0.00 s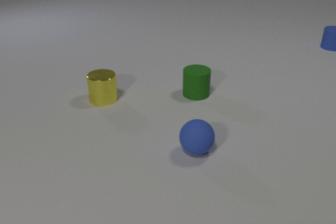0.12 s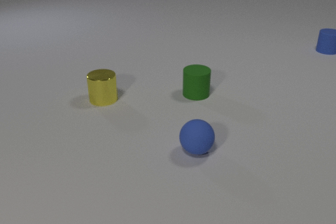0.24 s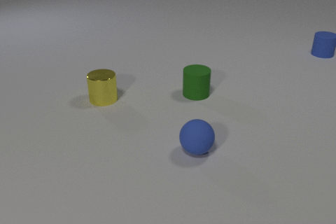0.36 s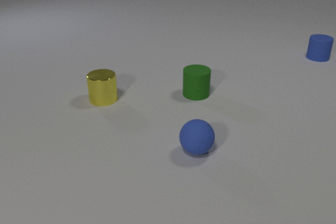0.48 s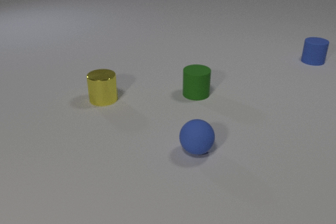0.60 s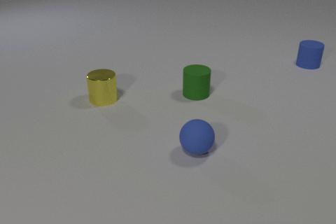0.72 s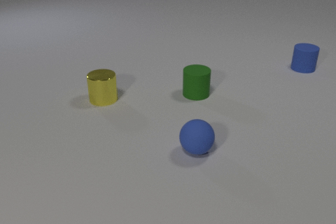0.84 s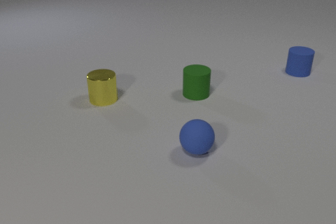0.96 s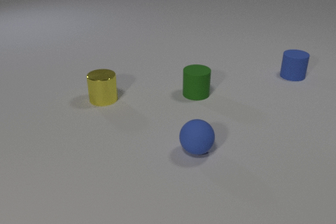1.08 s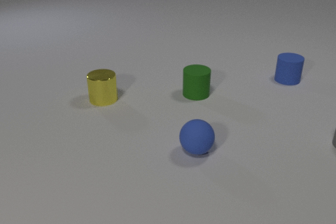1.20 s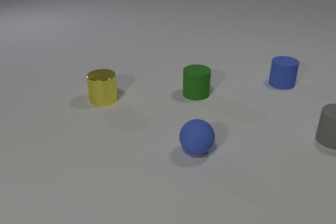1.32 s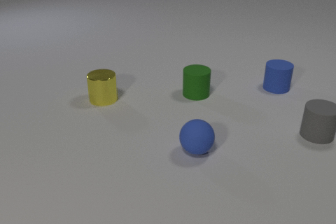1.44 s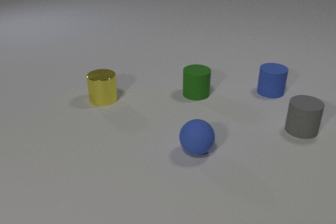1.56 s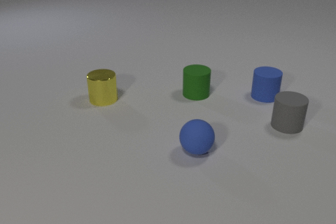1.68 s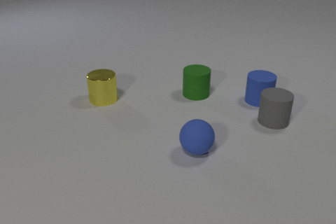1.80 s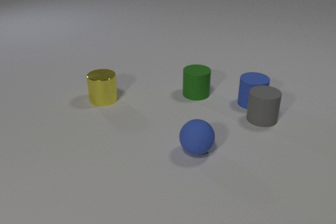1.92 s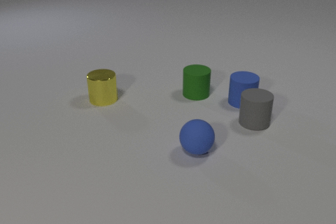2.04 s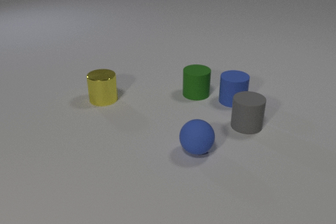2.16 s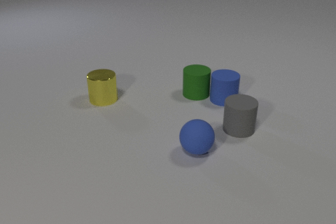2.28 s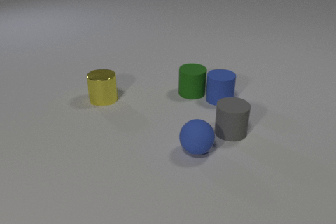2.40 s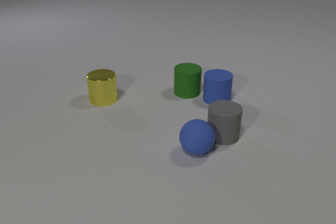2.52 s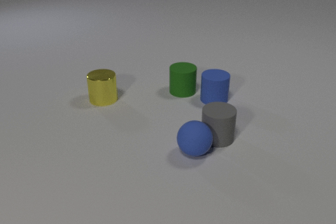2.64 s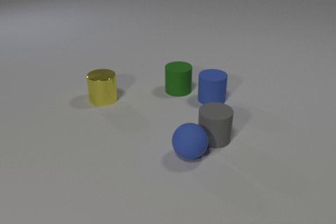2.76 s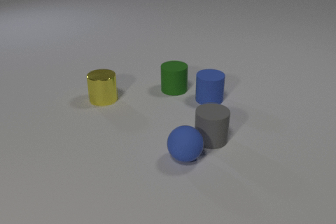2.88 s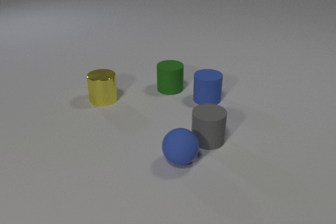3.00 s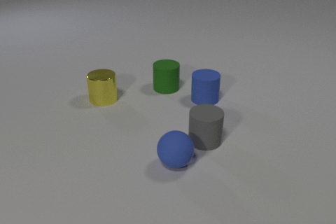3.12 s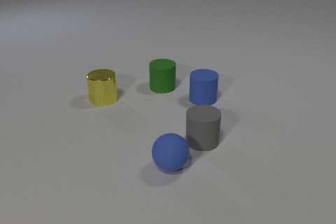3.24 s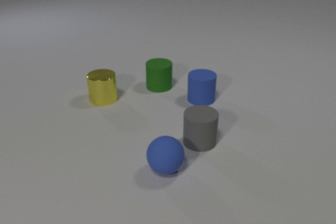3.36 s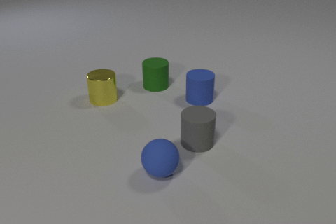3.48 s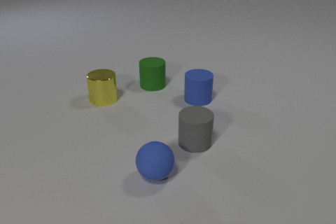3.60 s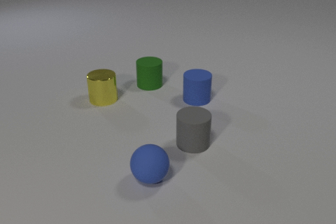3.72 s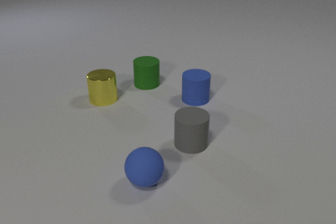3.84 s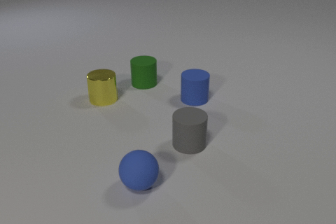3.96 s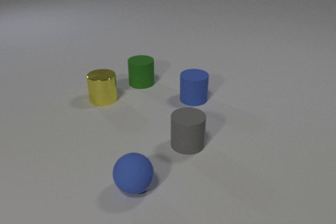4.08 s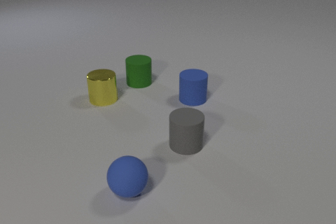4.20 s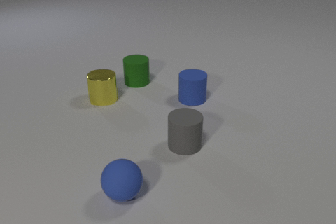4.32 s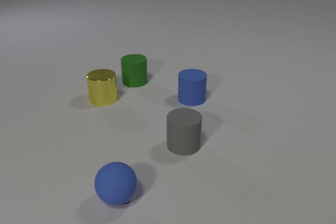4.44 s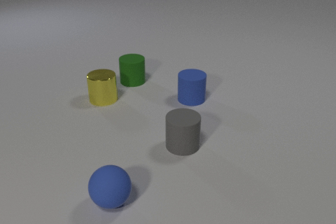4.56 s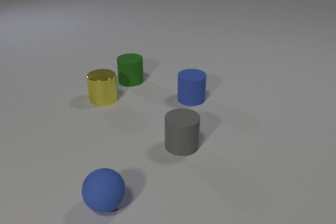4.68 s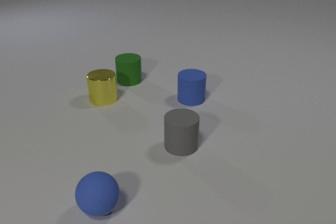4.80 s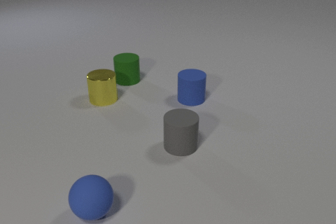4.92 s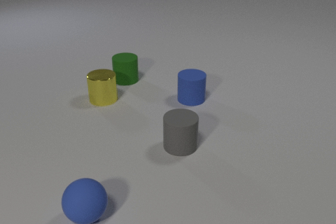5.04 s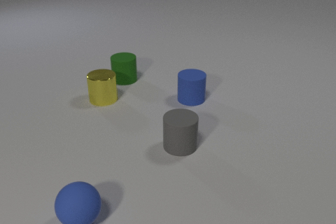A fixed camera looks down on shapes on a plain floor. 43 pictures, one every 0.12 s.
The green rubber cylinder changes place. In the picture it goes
to the left.
The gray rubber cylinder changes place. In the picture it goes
to the left.
0.00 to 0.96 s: The blue rubber cylinder slides toward the camera.
0.96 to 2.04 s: The blue rubber cylinder slides toward the camera and to the left. The gray rubber cylinder comes in at the right edge, slides to the left. The blue rubber cylinder and the gray rubber cylinder collide.
2.04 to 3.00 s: The blue rubber cylinder slides to the left. The gray rubber cylinder slides to the left and toward the camera. The green rubber cylinder slides to the left and away from the camera. The blue rubber sphere rolls toward the camera and to the left. The blue rubber cylinder and the green rubber cylinder collide. The gray rubber cylinder and the blue rubber sphere collide.
3.00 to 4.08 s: The blue rubber cylinder slides to the left. The gray rubber cylinder slides to the left and toward the camera. The green rubber cylinder slides to the left and away from the camera. The blue rubber sphere rolls to the left and toward the camera.
4.08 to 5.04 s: The green rubber cylinder slides to the left and away from the camera. The blue rubber sphere rolls to the left and toward the camera.
How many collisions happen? 3.
Are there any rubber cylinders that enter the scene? yes.
What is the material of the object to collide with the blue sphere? rubber.
